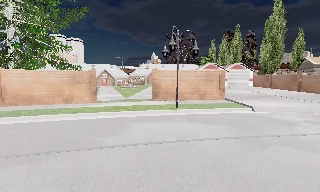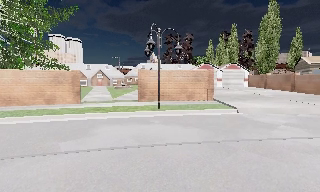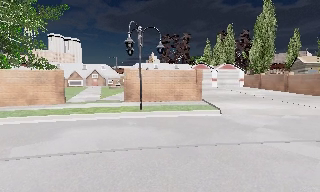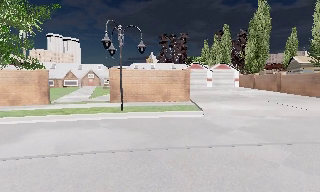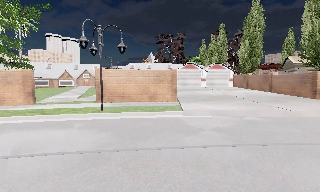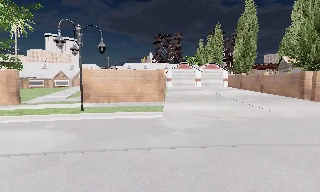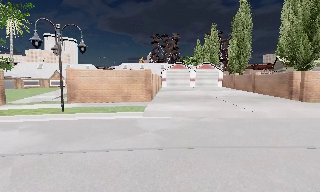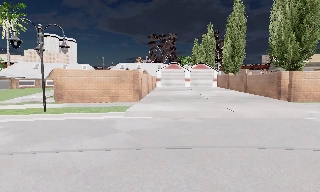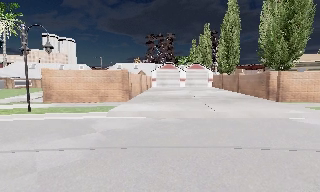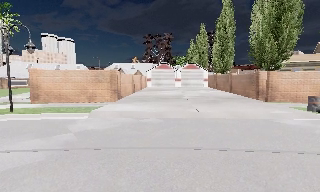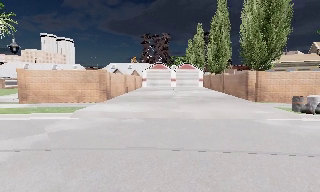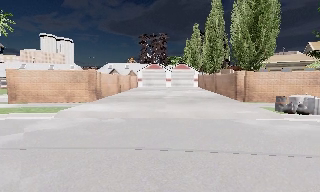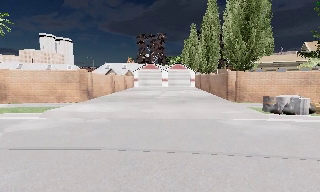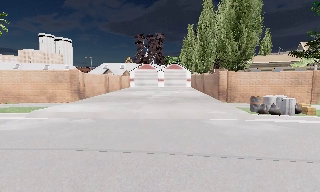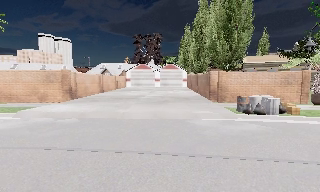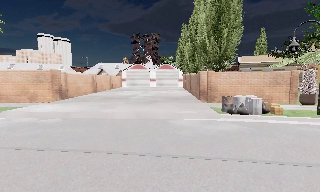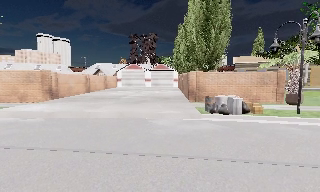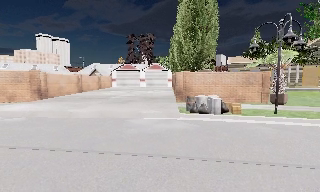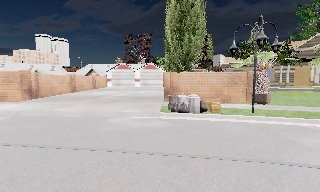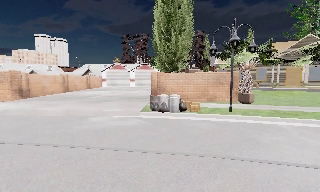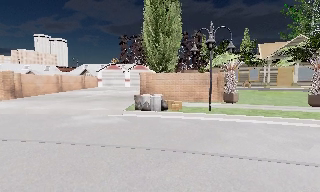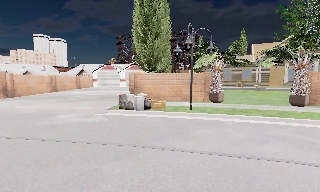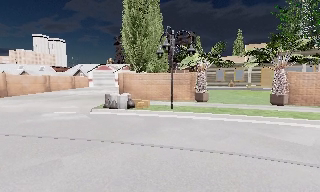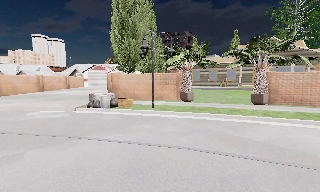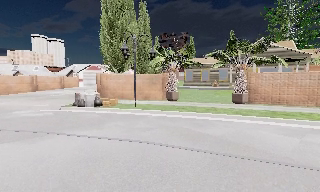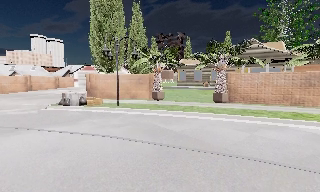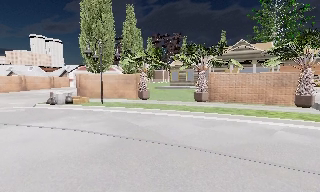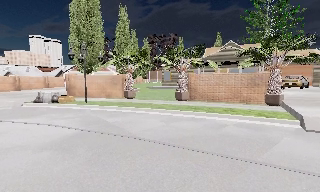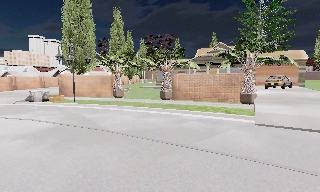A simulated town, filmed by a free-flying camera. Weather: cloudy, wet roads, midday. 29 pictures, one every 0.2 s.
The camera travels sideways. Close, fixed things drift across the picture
to the left.
0.0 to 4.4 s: The camera travels to its right, about 19 m, so close, fixed things drift to the left.
4.4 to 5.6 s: The camera travels to its right and backward, about 8 m, so close, fixed things drift to the left.
The film runs forward here.
